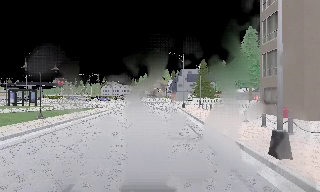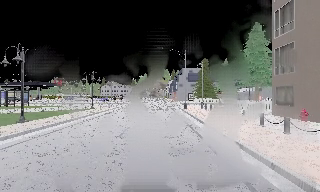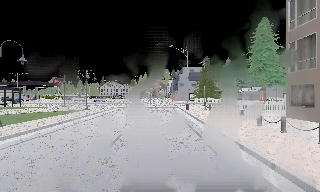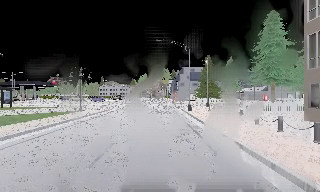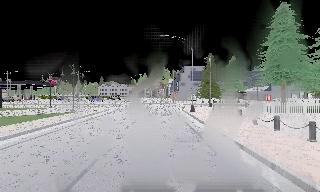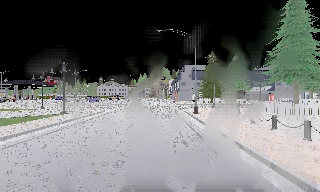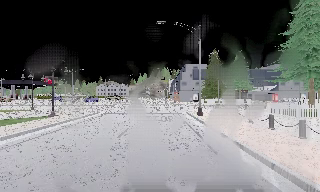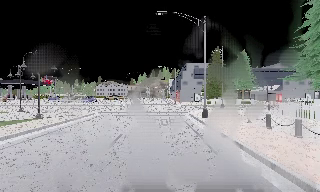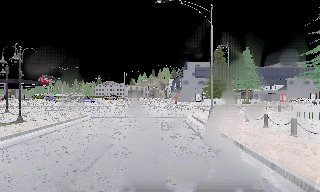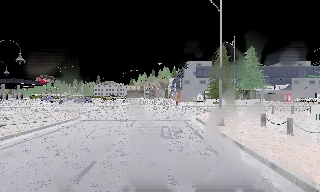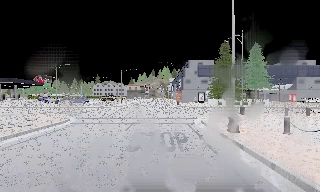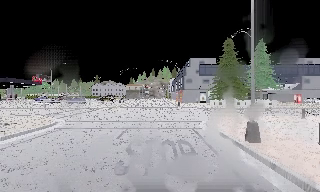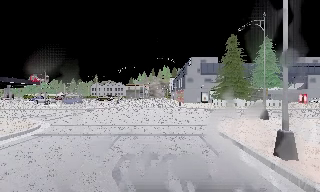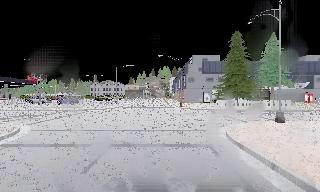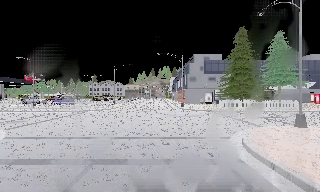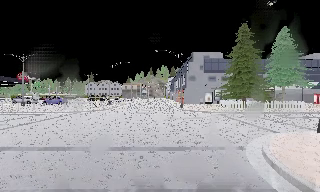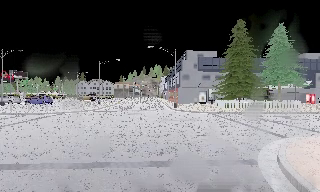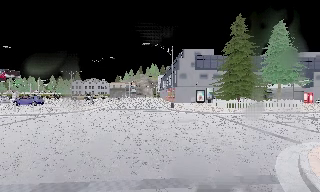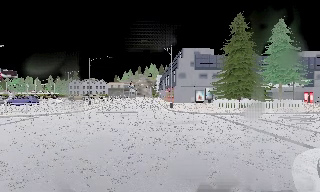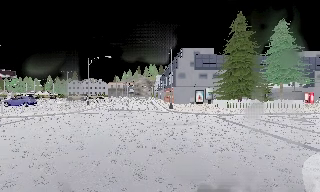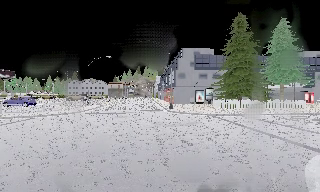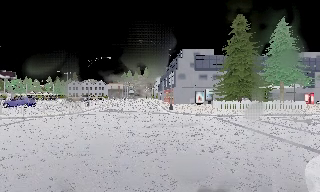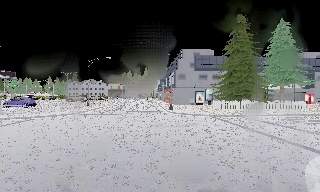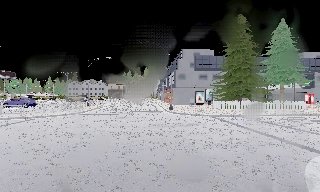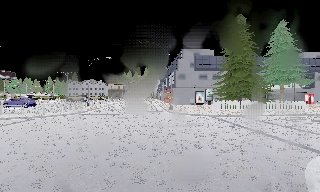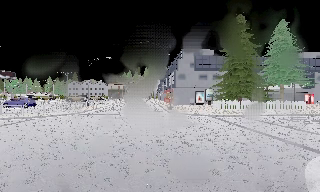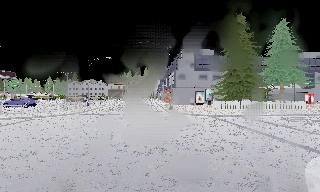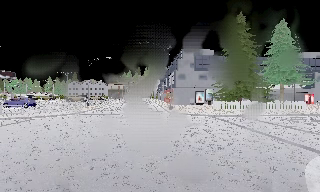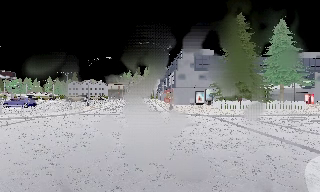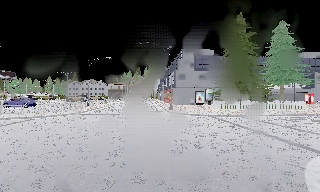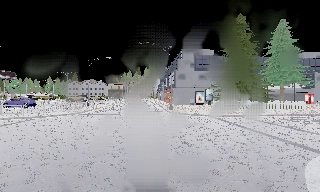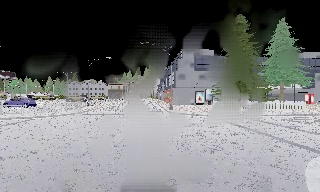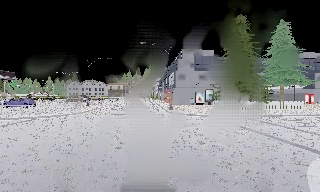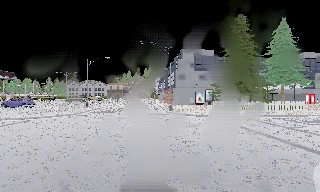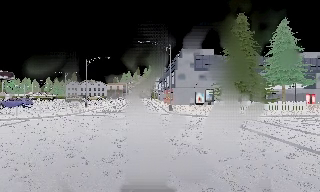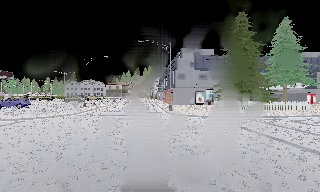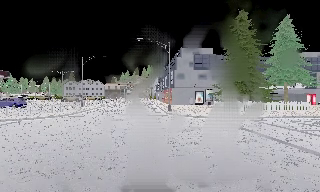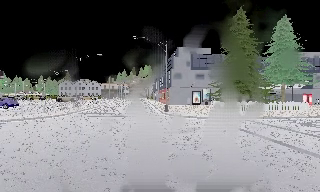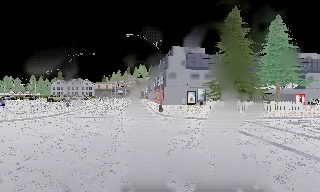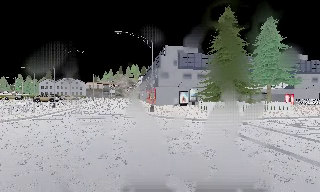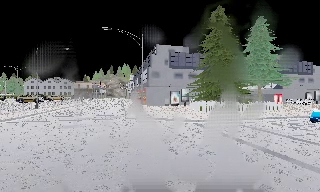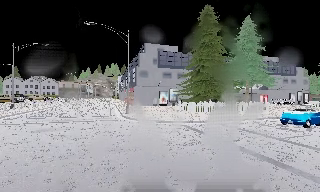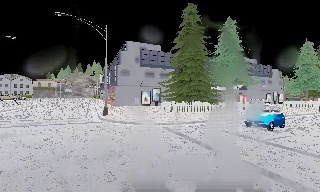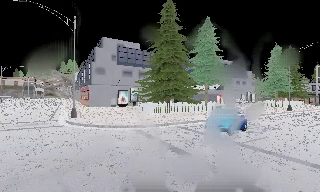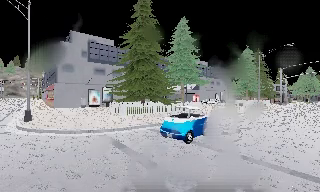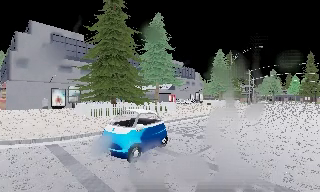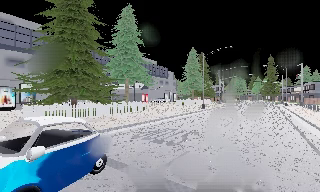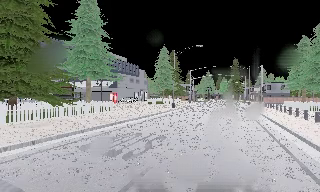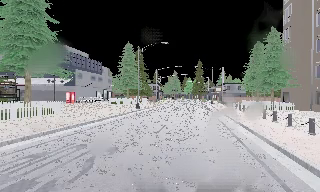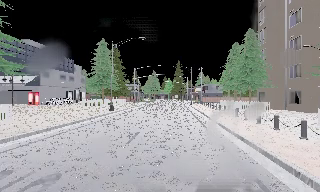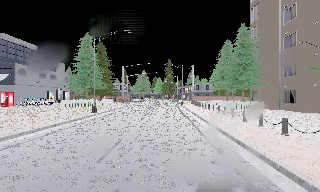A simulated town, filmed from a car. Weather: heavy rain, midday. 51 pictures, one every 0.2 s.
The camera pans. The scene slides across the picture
to the left.
The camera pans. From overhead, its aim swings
clockwise.
0.0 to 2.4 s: The camera travels forward, about 18 m, so what stands in front looms larger.
2.4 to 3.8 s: The camera travels forward, about 7 m, so what stands in front looms larger. It loses speed.
3.8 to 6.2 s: The camera keeps its place and its aim.
6.2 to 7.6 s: The camera travels forward, about 2 m, so what stands in front looms larger. It gains speed.
7.6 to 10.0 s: The camera pans to its right, which is clockwise from overhead, by about 80 degrees. It travels forward, about 13 m. It gains speed.
The film runs forward here.
